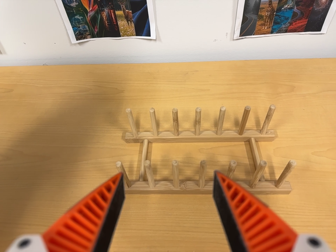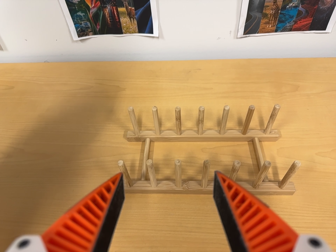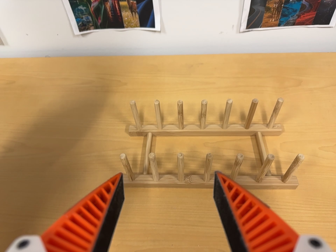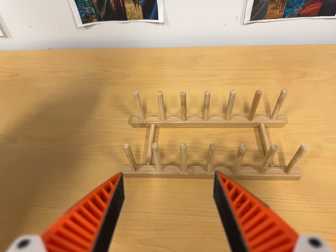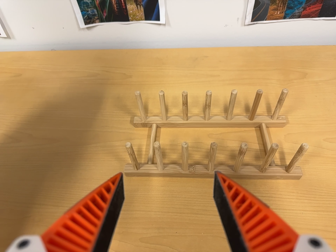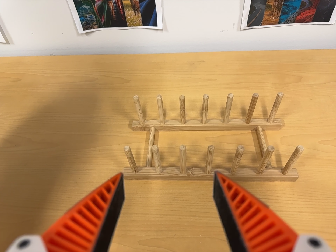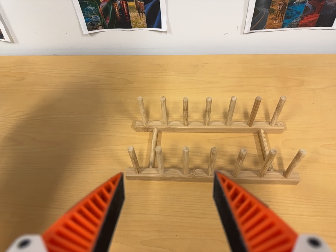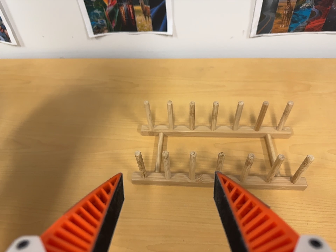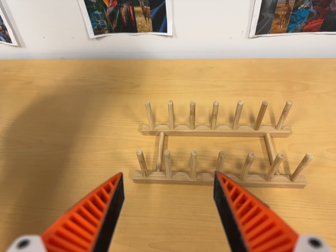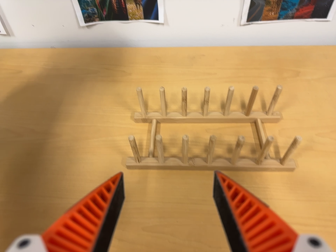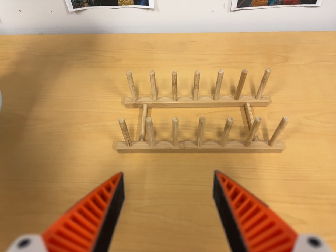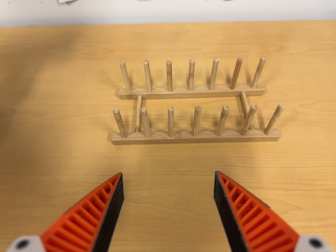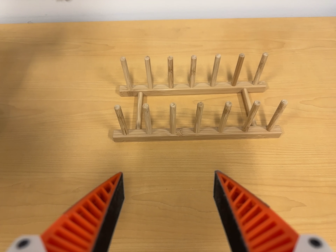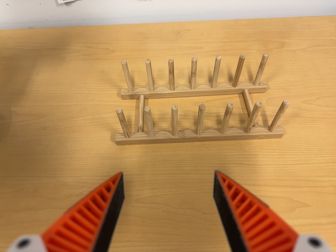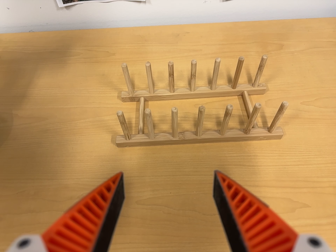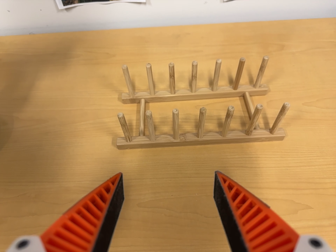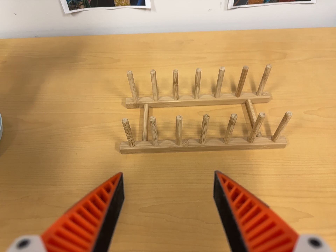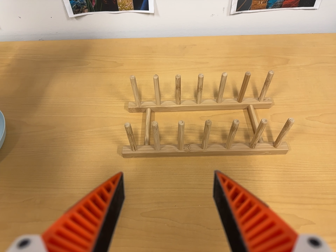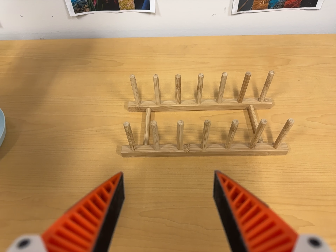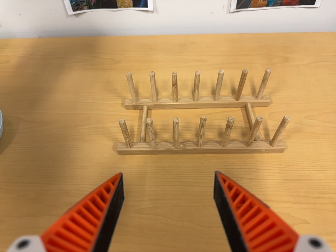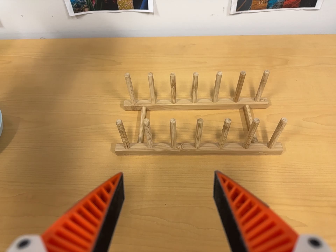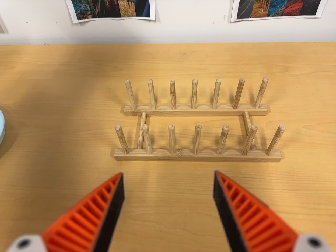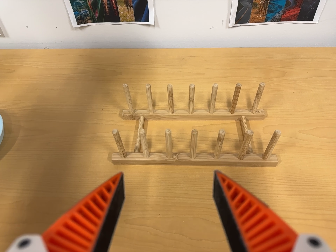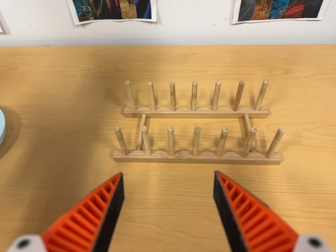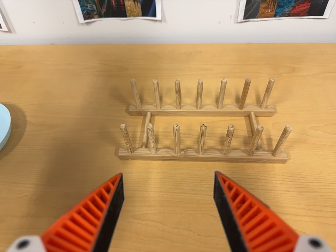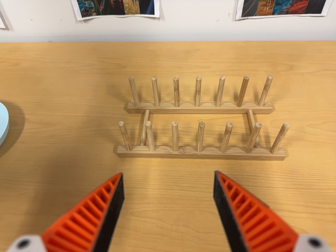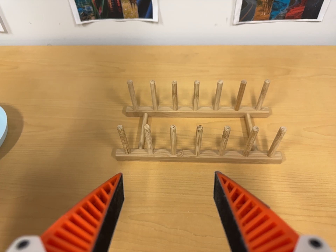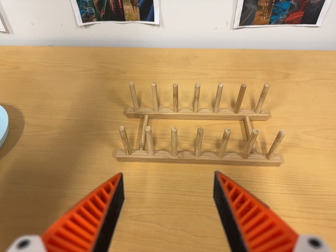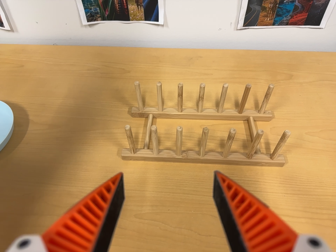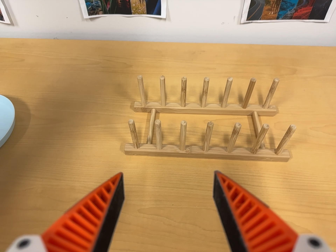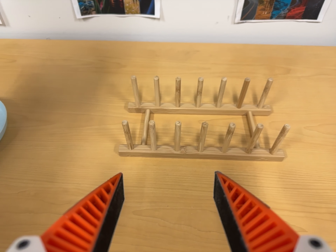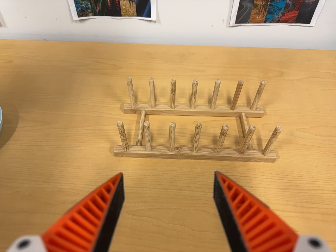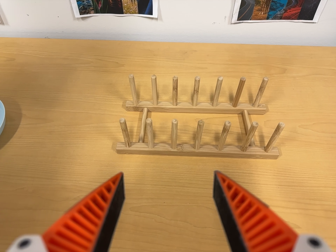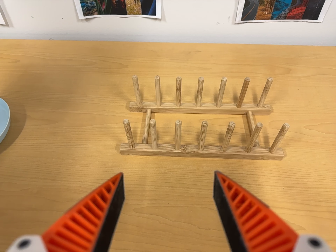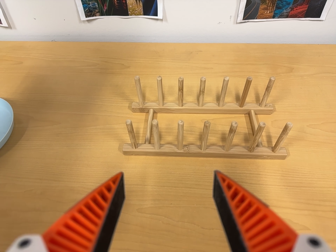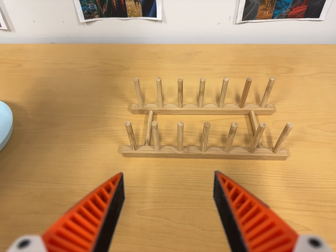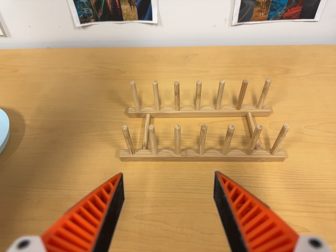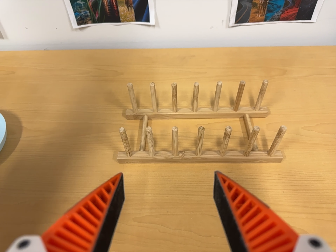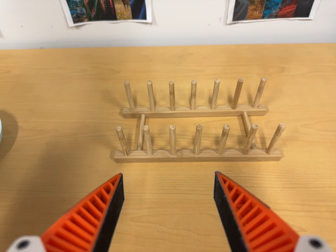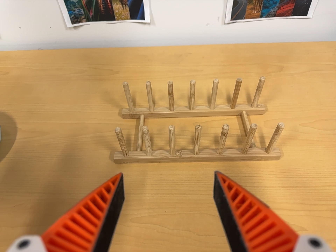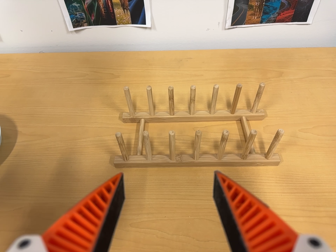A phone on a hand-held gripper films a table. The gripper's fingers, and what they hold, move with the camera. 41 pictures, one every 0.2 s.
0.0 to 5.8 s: The camera travels toward the bottom of its view, about 6 cm, so close, fixed things drift upward.
5.8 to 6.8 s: The camera keeps its place and its aim.
6.8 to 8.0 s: The camera shifts only a little, or ends up much as it began.
The film runs backward here.
